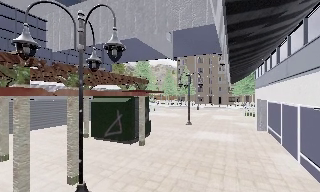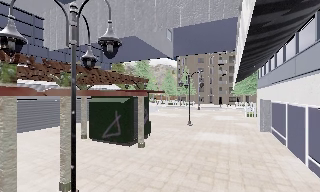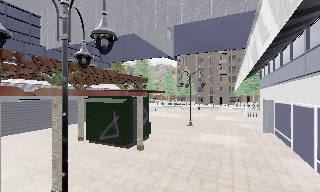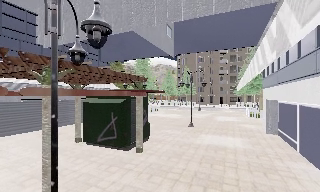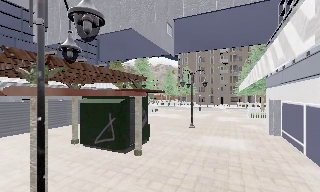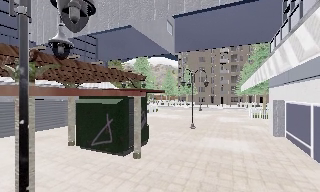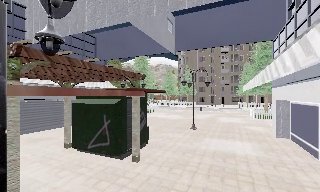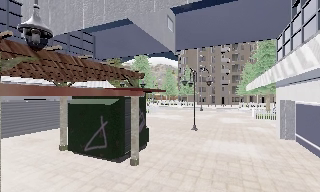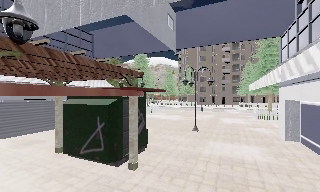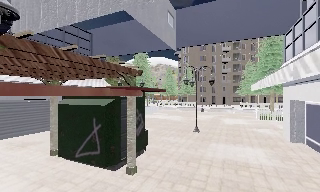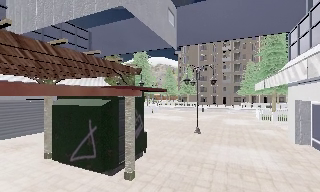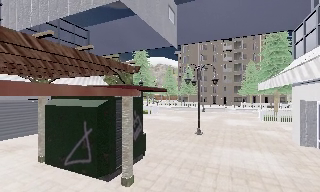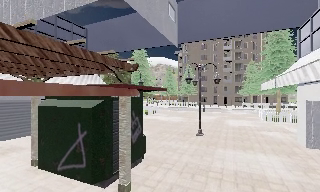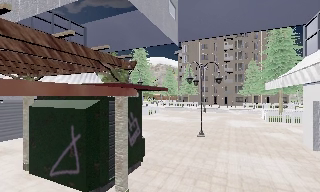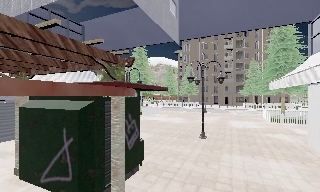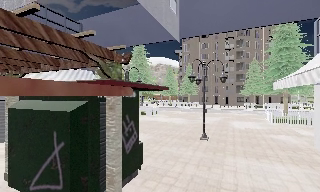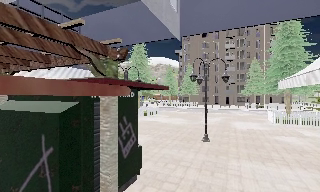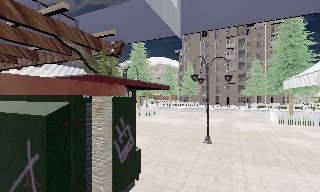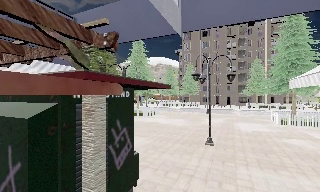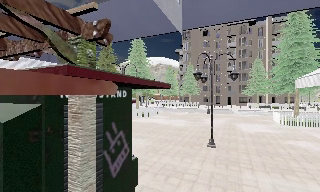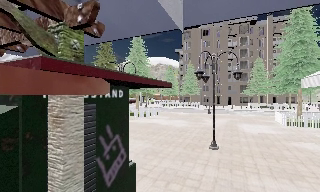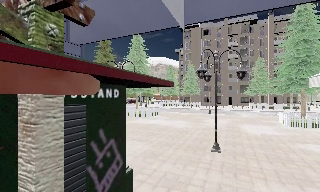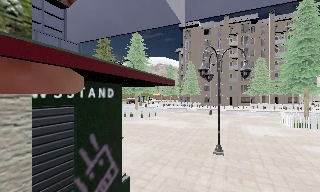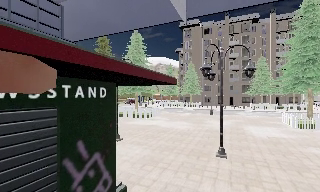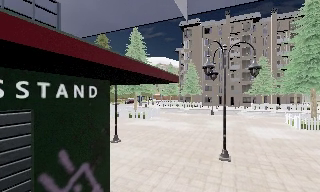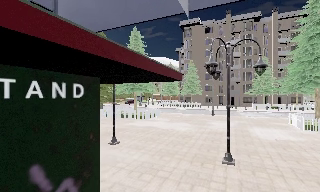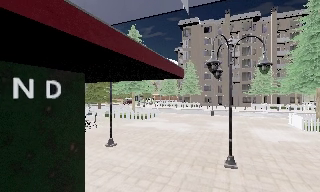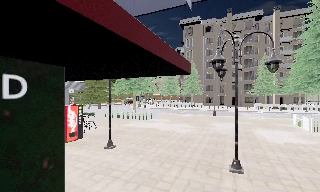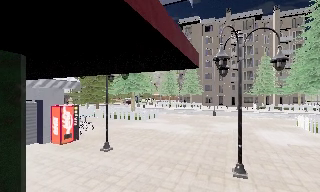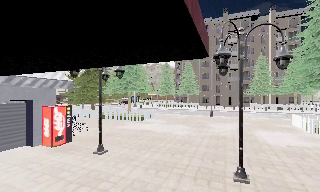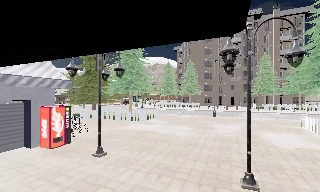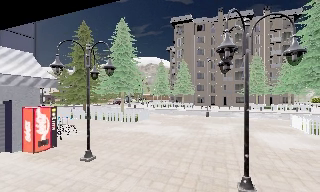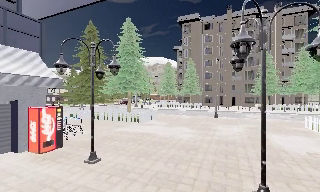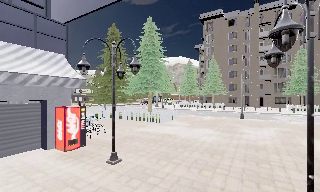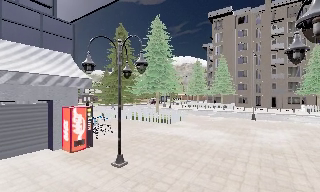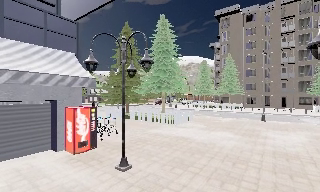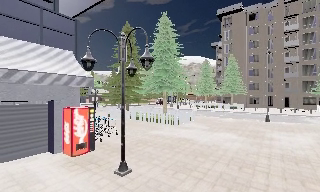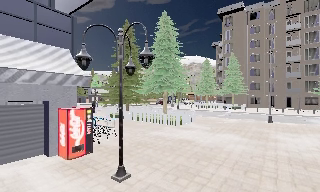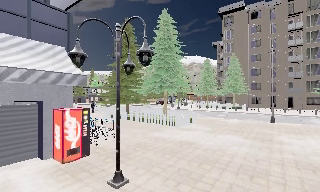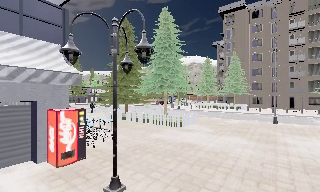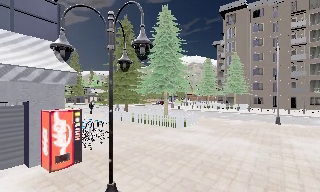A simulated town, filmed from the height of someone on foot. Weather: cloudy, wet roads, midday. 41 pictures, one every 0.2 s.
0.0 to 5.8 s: The camera travels forward, about 10 m, so what stands in front looms larger.
5.8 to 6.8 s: The scene slides to the right, as the camera pans about 10 degrees to its left. It travels forward, about 1.5 m, so what stands in front looms larger.
6.8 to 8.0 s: The camera travels forward, about 2 m, so what stands in front looms larger.
The film runs forward here.
